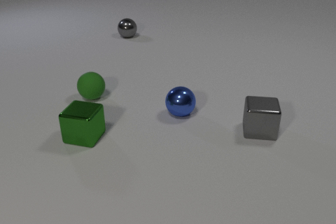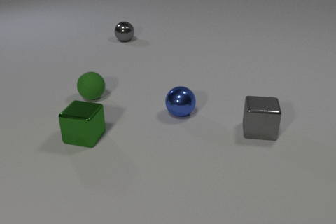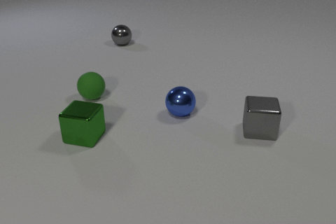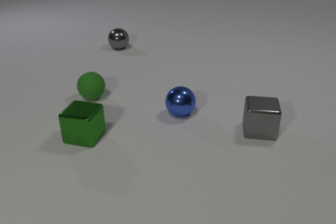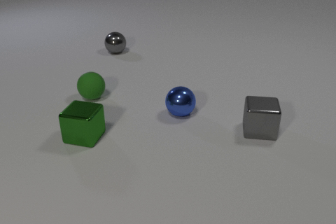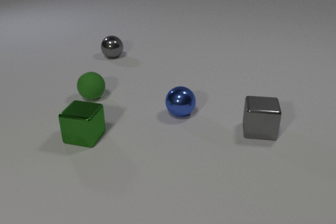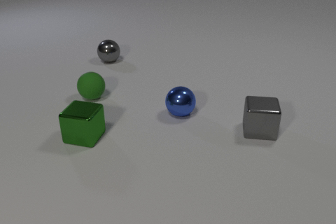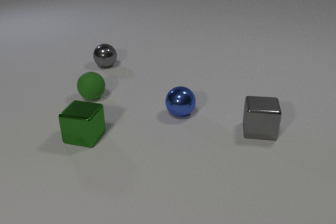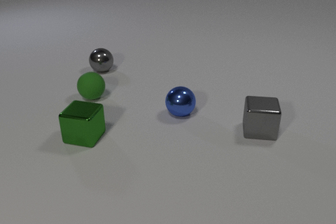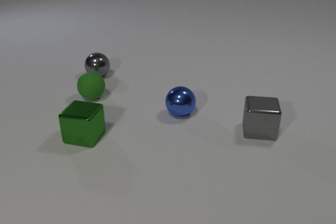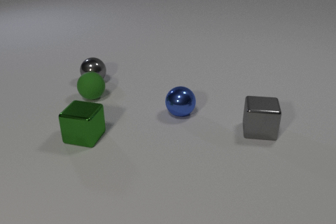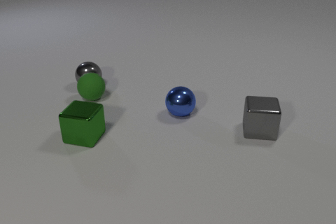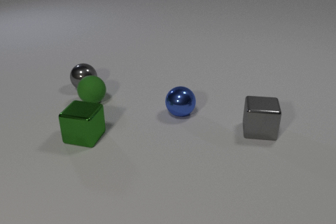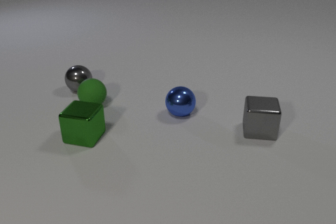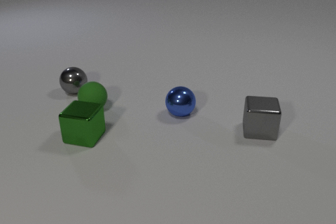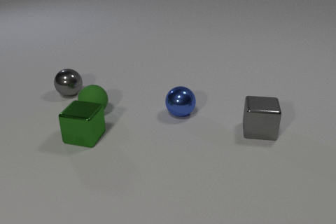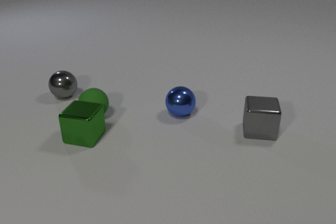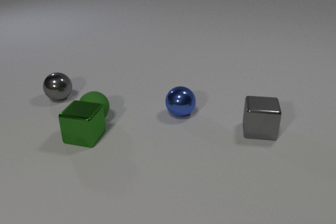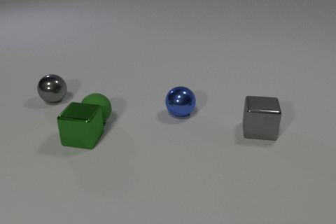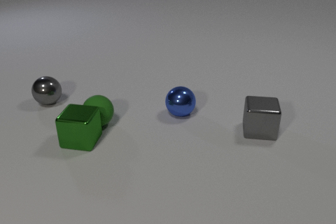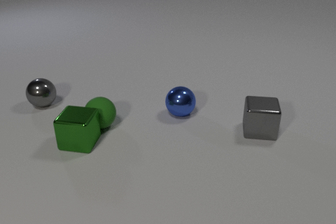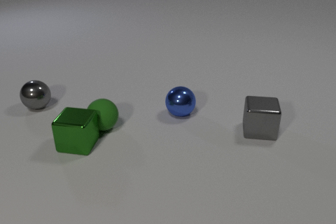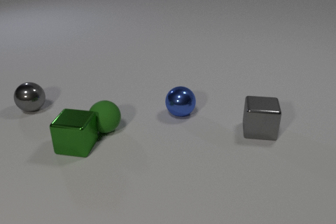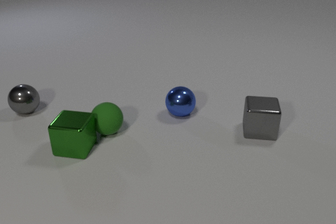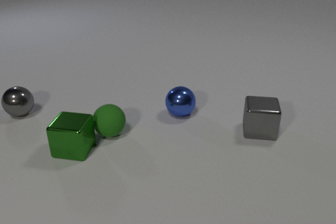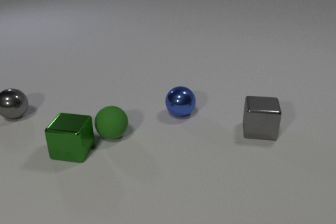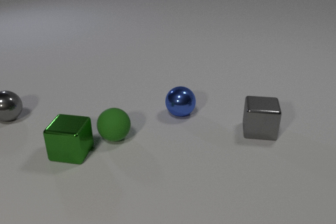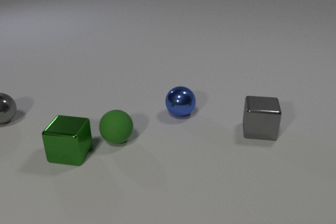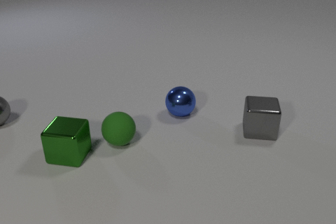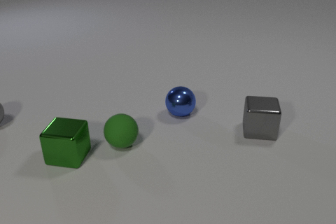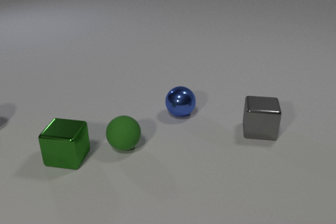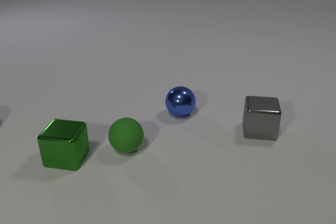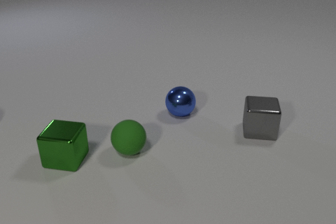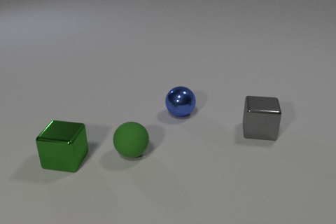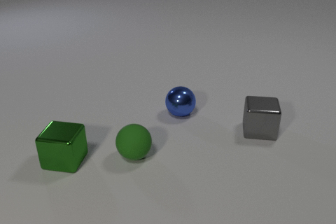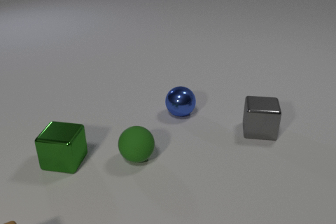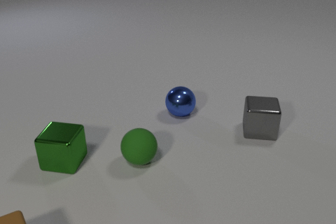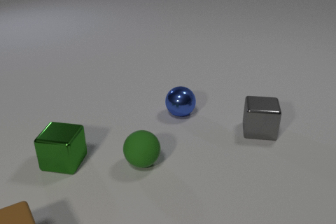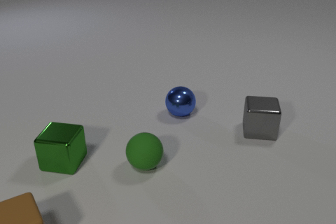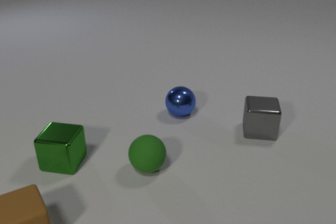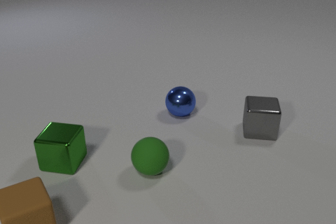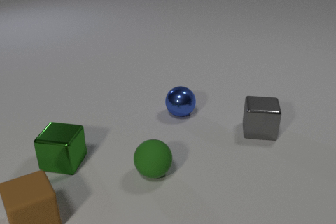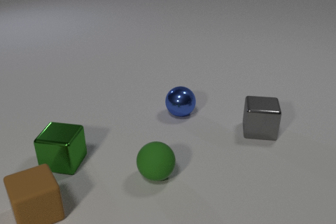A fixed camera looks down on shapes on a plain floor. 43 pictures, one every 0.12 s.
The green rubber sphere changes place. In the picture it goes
toward the camera.
0.00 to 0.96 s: The gray metal sphere rolls toward the camera.
0.96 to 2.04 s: The gray metal sphere rolls toward the camera and to the left. The green rubber sphere rolls toward the camera. The gray metal sphere and the green rubber sphere collide. The green rubber sphere and the green metal cube collide.
2.04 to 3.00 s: The gray metal sphere rolls to the left and toward the camera. The green rubber sphere rolls toward the camera and to the right. The green metal cube slides toward the camera and to the left.
3.00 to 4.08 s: The gray metal sphere rolls to the left and toward the camera, leaves at the left edge. The green rubber sphere rolls toward the camera and to the right. The green metal cube slides toward the camera and to the left.
4.08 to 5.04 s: The green rubber sphere rolls toward the camera and to the right. The brown rubber cube comes in at the bottom edge, slides away from the camera and to the right.
What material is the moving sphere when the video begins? metal.
How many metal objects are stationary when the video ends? 3.
What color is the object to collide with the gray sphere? green.
